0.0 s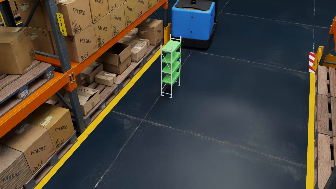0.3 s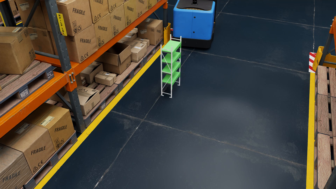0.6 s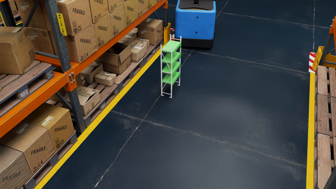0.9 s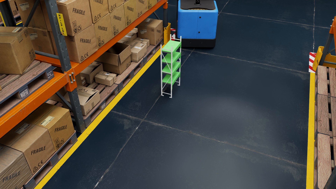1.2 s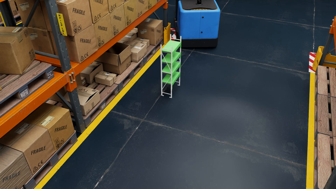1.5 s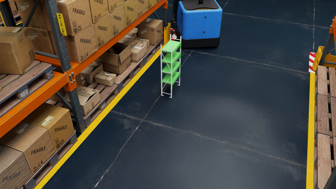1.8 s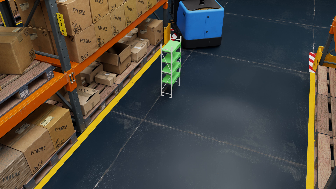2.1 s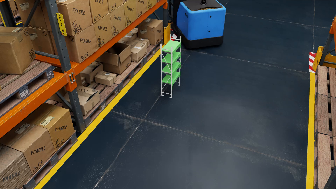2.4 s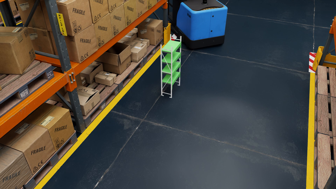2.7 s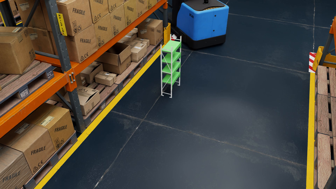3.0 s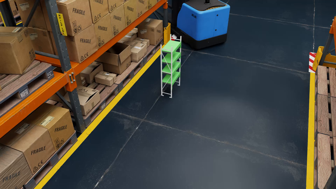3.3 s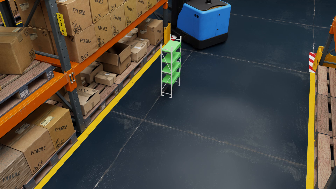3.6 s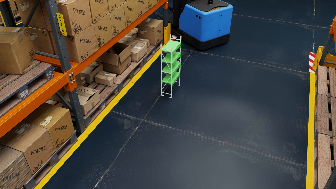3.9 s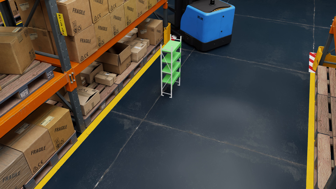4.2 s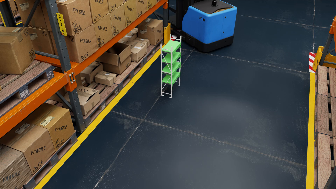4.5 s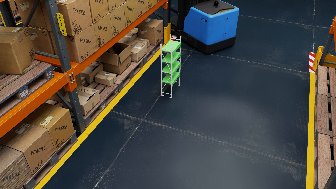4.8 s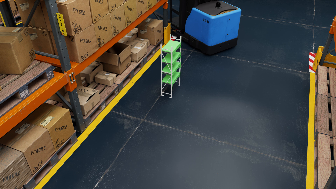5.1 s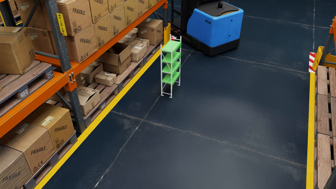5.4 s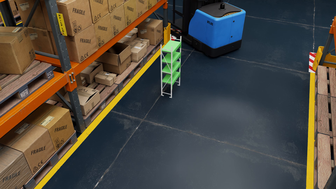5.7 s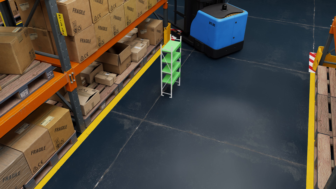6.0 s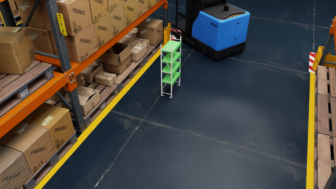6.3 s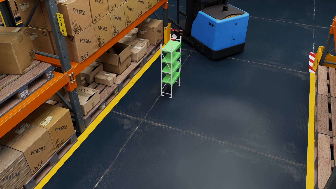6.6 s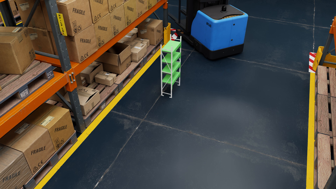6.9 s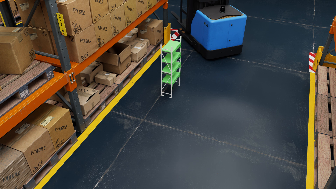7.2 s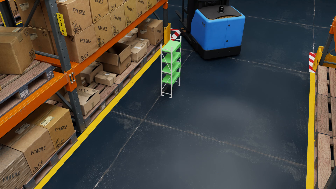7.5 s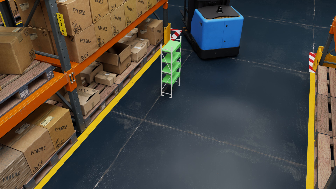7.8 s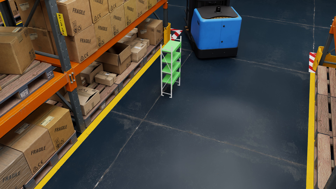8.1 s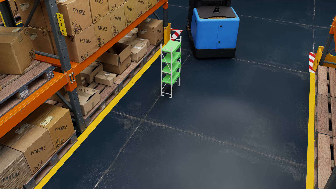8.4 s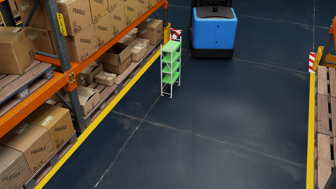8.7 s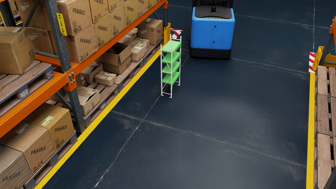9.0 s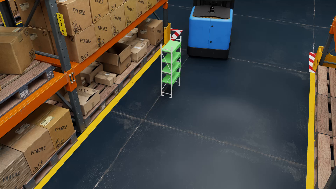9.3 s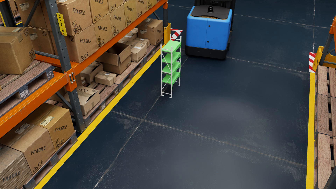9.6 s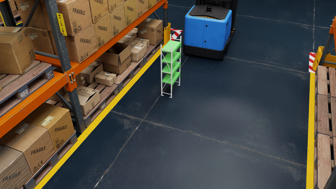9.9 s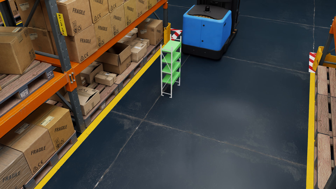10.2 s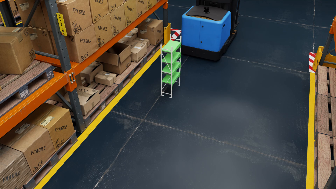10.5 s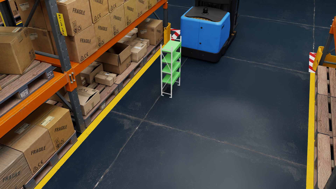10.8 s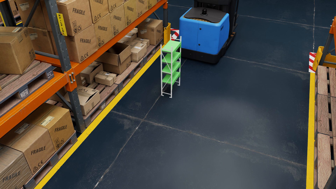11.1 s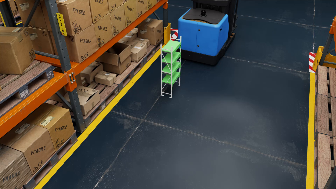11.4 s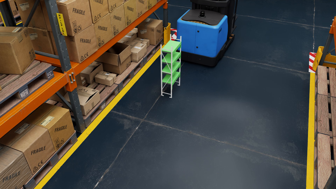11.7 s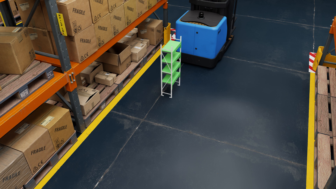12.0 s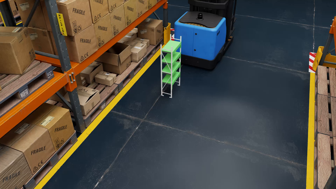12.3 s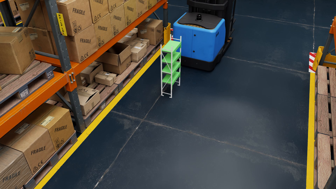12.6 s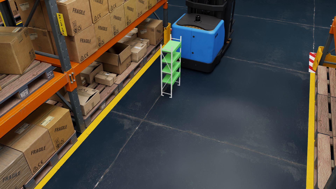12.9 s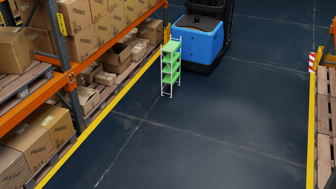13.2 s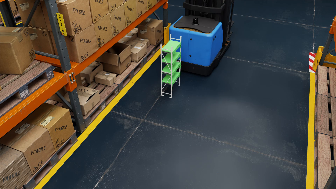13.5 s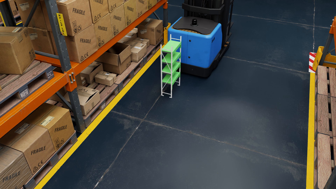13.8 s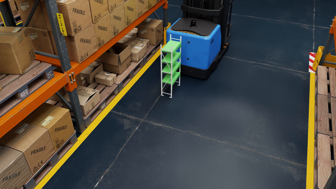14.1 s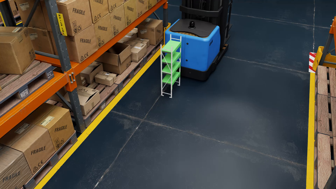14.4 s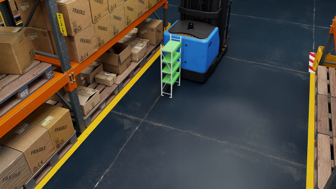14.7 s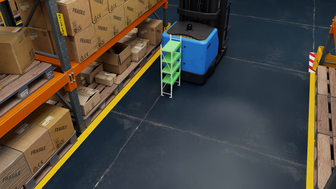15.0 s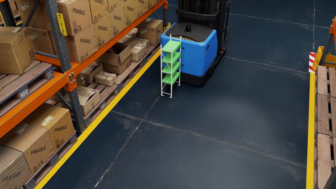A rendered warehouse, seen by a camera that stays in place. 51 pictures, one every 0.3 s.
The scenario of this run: A forklift runs into an object in its way.
